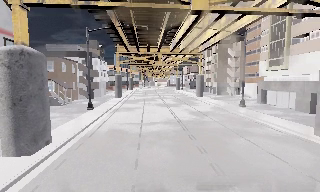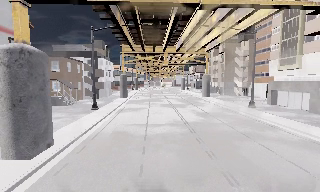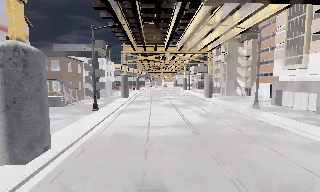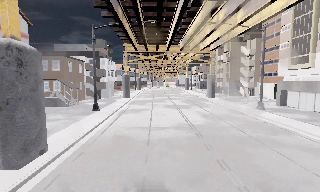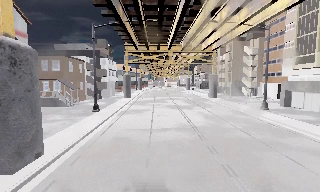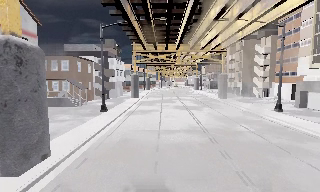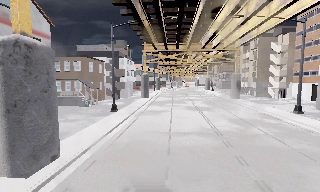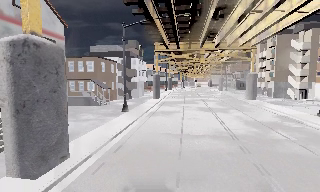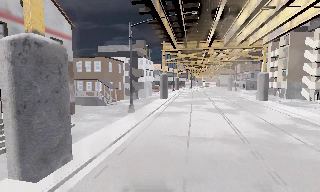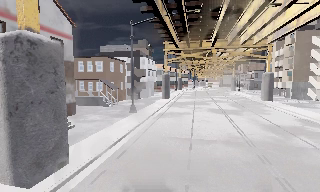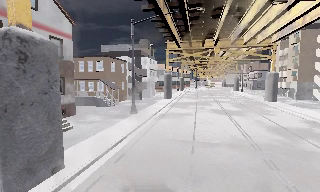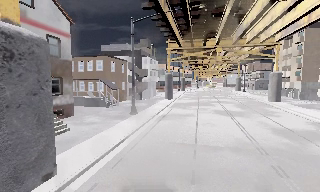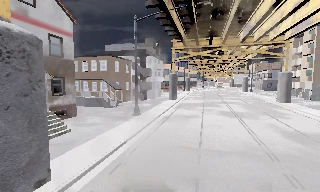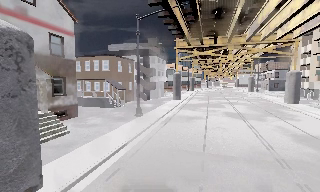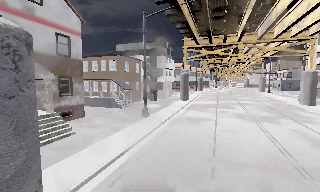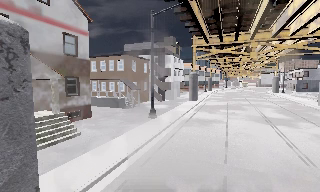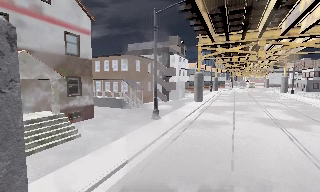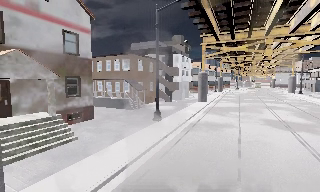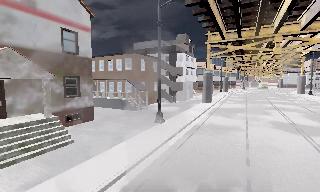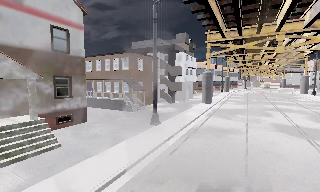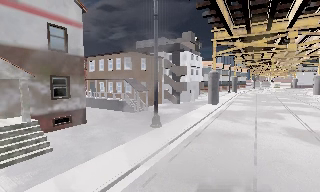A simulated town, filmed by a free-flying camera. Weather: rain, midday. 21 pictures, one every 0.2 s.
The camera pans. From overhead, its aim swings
counterclockwise.
The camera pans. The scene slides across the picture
to the right.
0.0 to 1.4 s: The scene slides to the right, as the camera pans about 15 degrees to its left. It travels forward, about 3 m, so what stands in front looms larger.
1.4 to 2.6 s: The camera travels forward, about 3 m, so what stands in front looms larger.
2.6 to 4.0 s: The camera pans to its left, which is counterclockwise from overhead, by about 15 degrees. It travels forward, about 4.5 m, so what stands in front looms larger. It gains speed.
The film runs backward here.
